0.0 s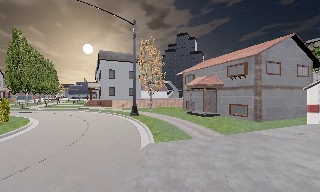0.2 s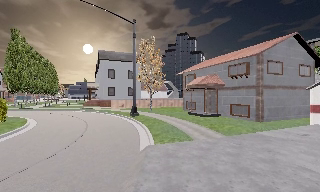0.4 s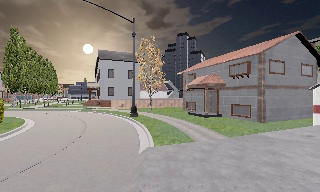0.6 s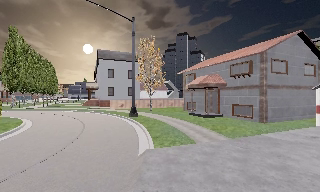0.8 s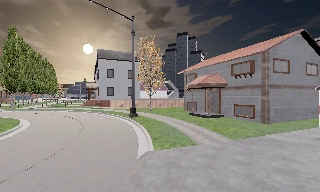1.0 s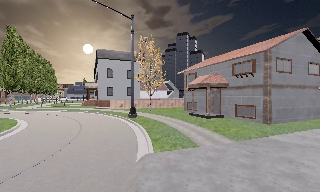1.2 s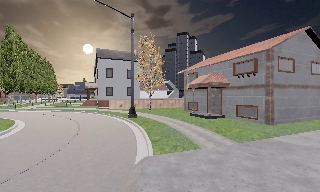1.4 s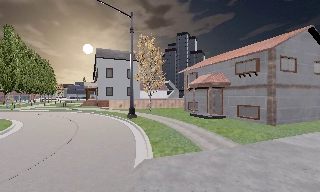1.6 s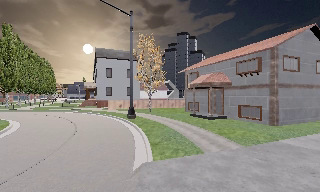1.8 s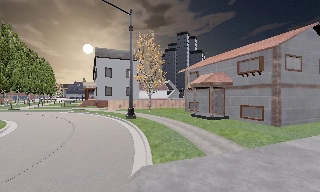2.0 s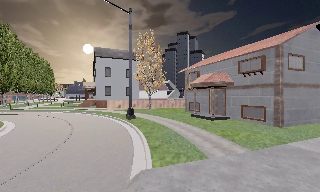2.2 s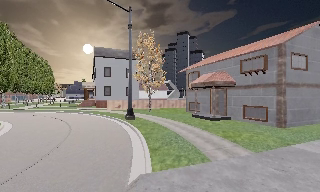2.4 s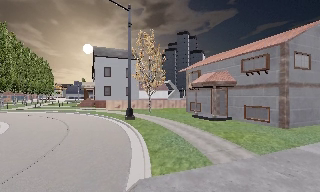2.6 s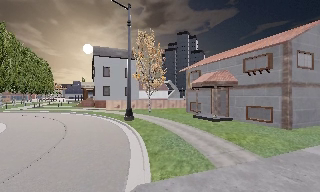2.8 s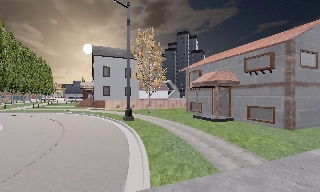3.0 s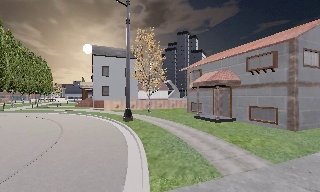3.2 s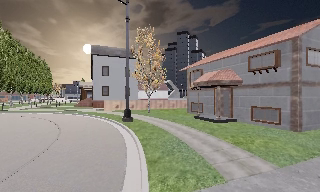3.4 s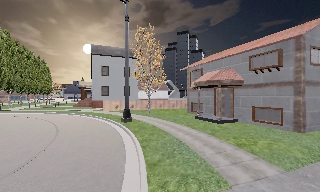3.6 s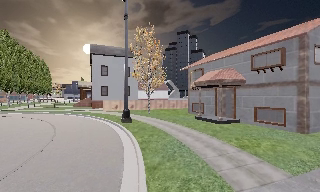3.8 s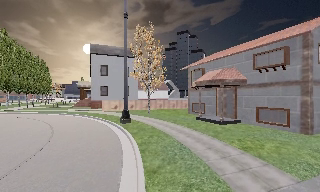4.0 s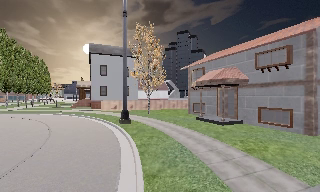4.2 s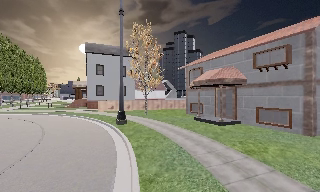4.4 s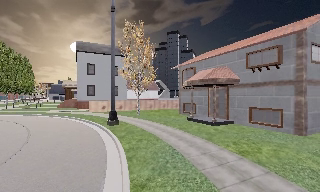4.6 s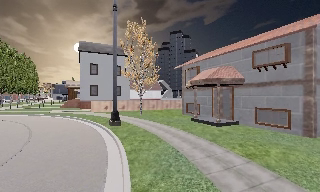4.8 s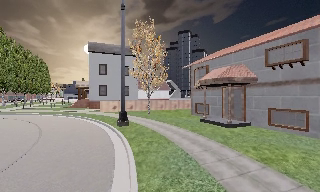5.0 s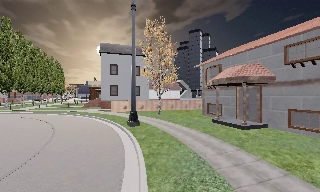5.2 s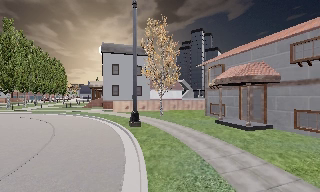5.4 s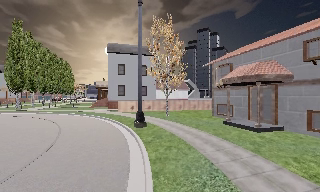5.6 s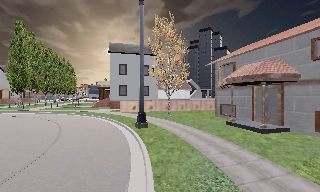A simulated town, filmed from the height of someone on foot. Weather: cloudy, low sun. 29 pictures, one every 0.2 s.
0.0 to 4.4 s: The camera travels forward, about 5 m, so what stands in front looms larger.
4.4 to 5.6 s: The scene slides to the right, as the camera pans about 10 degrees to its left. It travels forward, about 1.5 m, so what stands in front looms larger.
The film runs forward here.
